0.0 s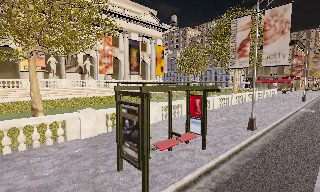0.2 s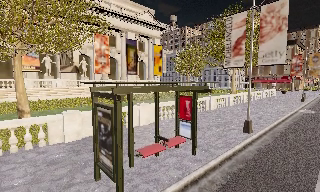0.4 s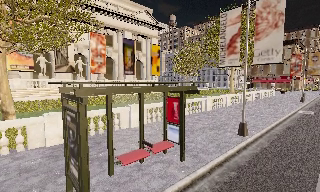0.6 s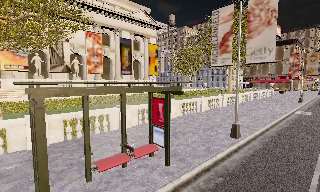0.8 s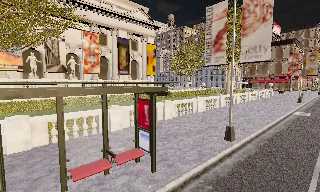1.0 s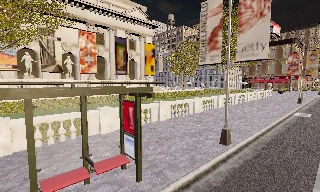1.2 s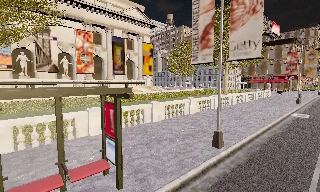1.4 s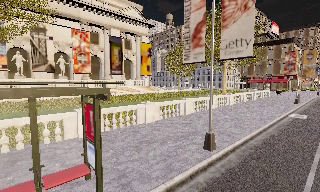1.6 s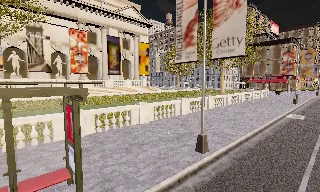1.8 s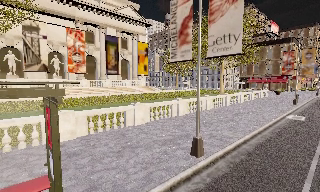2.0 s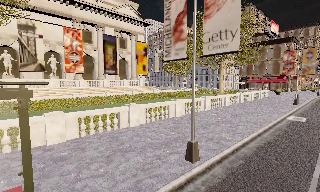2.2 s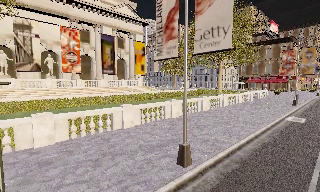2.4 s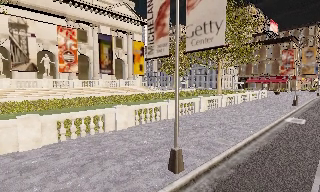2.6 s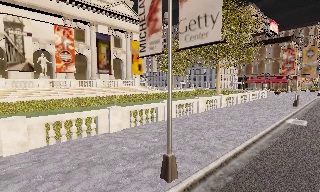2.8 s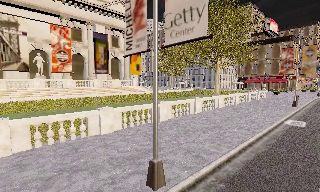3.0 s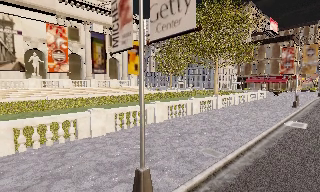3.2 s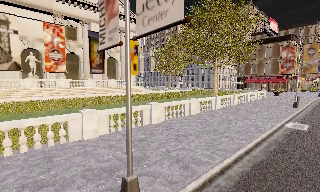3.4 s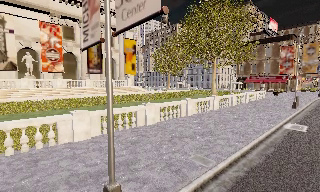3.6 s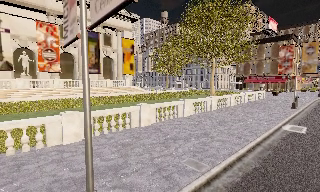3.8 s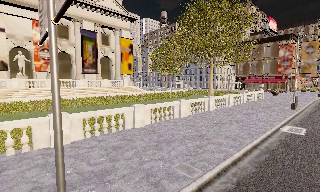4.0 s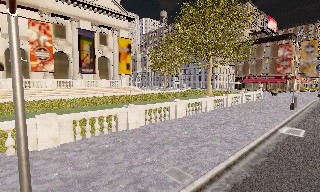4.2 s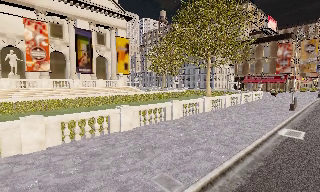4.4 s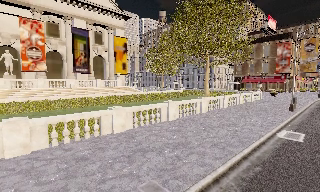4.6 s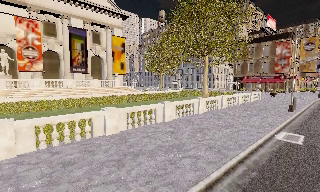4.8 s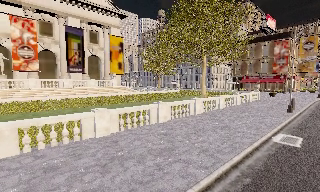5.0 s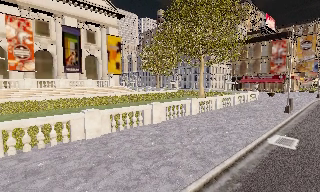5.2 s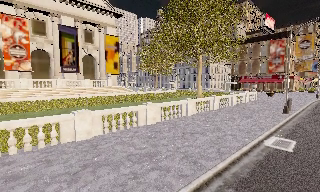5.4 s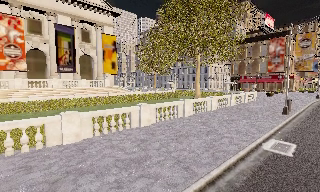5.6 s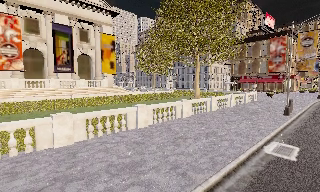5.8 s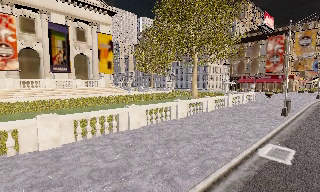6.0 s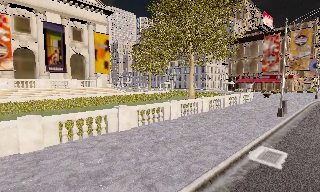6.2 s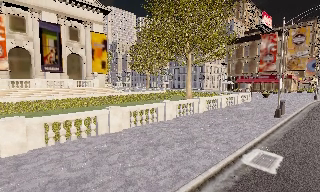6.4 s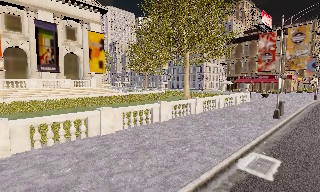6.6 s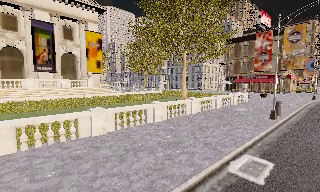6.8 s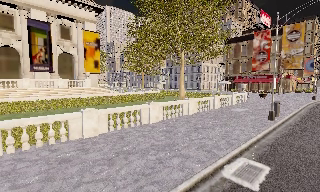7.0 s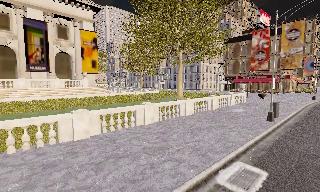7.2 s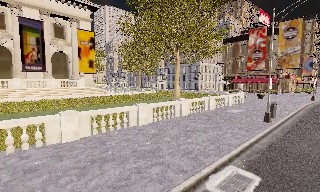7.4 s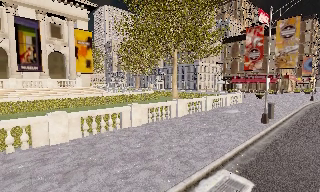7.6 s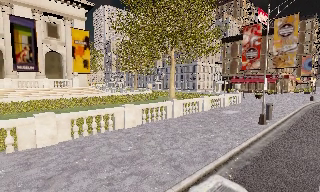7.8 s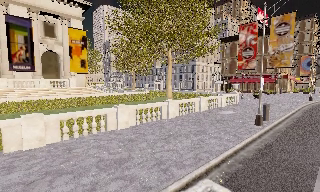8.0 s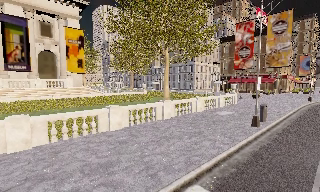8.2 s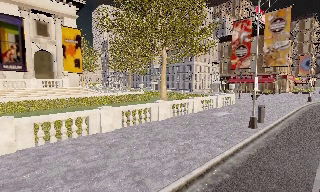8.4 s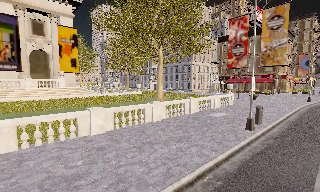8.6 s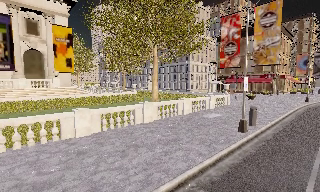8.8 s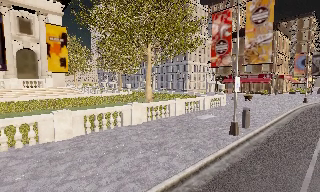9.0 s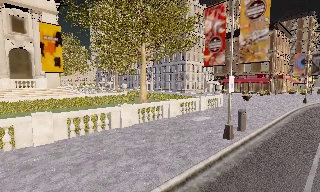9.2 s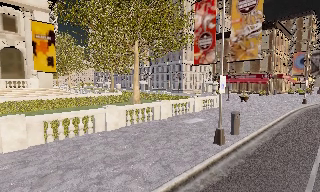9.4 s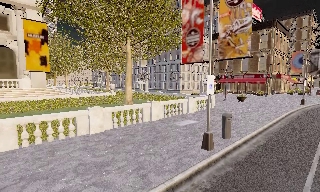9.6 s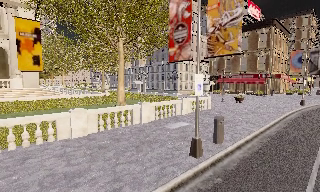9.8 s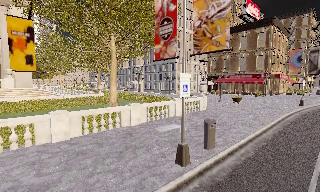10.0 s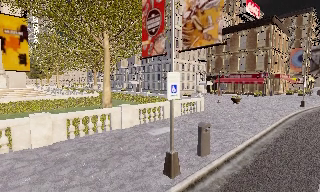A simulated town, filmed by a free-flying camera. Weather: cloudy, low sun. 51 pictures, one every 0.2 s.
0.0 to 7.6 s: The camera travels to its right and forward, about 18 m, so close, fixed things drift to the left.
7.6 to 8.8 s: The camera travels to its right and forward, about 3.5 m, so close, fixed things drift to the left. It gains speed.
8.8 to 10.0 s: The camera travels forward and to its right, about 5 m, so what stands in front looms larger.
The film runs backward here.
